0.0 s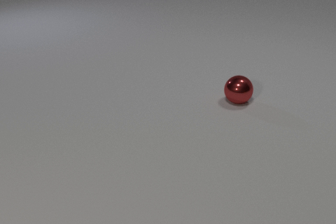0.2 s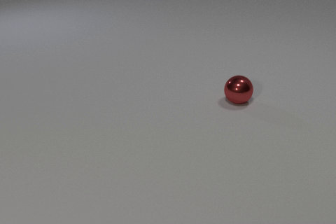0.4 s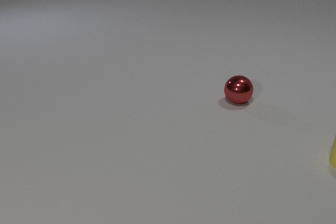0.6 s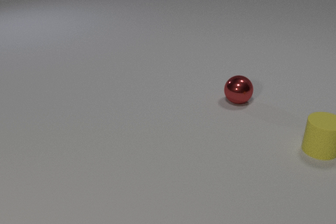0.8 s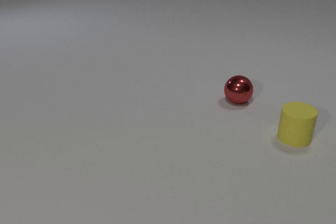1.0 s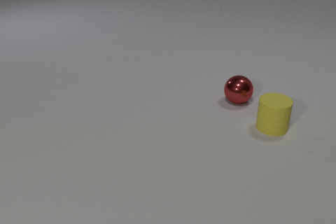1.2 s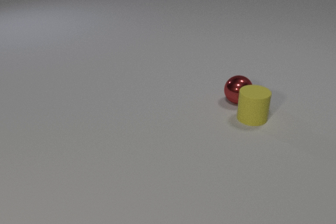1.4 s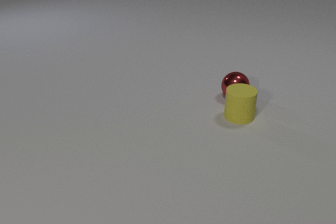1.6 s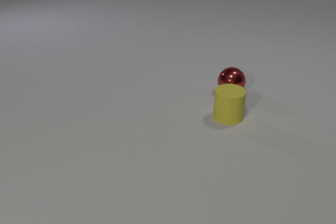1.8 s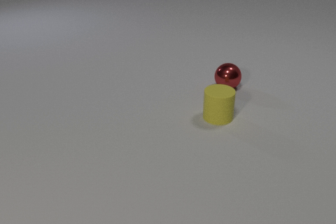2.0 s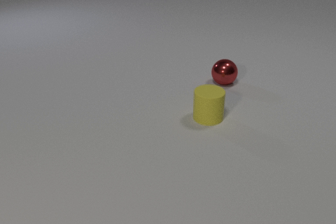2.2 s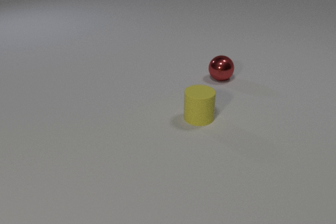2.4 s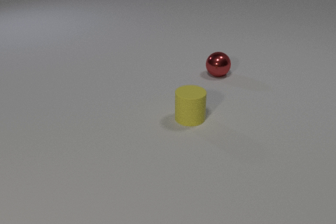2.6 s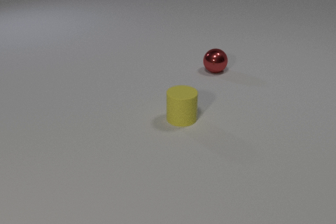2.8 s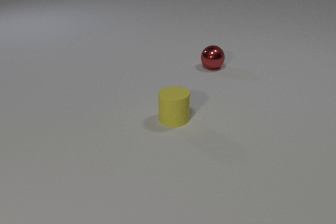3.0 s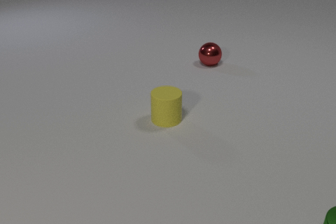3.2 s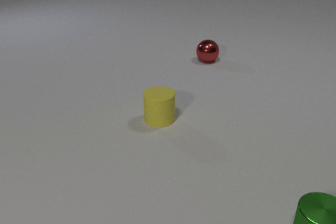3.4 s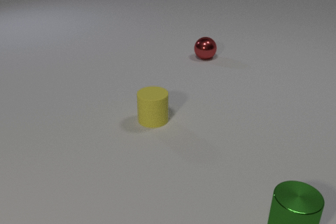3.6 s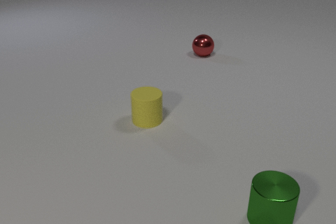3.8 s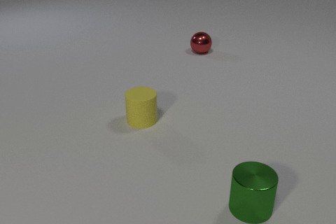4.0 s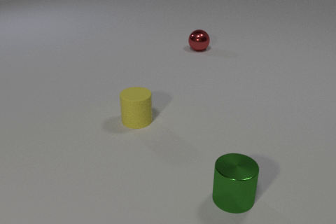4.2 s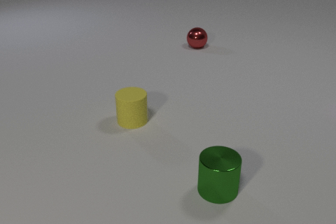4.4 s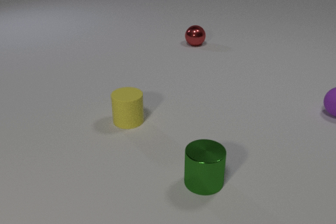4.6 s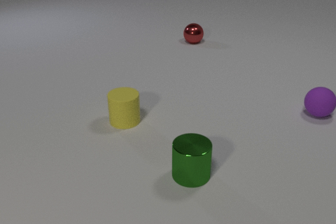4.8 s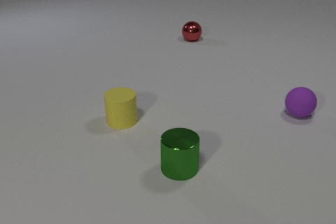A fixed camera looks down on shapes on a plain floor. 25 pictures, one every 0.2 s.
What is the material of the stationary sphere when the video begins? metal.
What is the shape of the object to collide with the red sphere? cylinder.
Are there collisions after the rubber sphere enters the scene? no.
0.0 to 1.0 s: The yellow rubber cylinder comes in at the right edge, slides to the left and away from the camera.
1.0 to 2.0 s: The yellow rubber cylinder slides to the left. The red metal sphere rolls away from the camera. The yellow rubber cylinder and the red metal sphere collide.
2.0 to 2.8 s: The yellow rubber cylinder slides to the left. The red metal sphere rolls away from the camera.
2.8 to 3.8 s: The yellow rubber cylinder slides to the left. The red metal sphere rolls away from the camera. The green metal cylinder comes in at the bottom edge, slides to the left.
3.8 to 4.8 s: The yellow rubber cylinder slides to the left. The red metal sphere rolls away from the camera. The green metal cylinder slides to the left and away from the camera. The purple rubber sphere comes in at the right edge, rolls to the left and toward the camera.
